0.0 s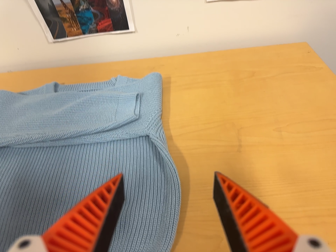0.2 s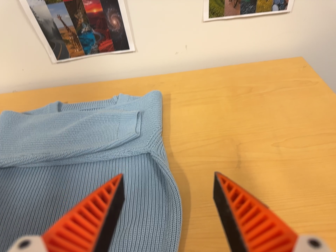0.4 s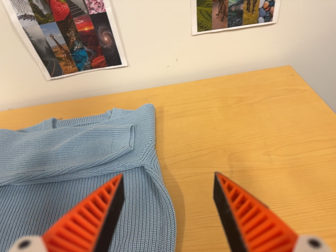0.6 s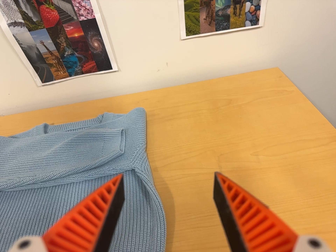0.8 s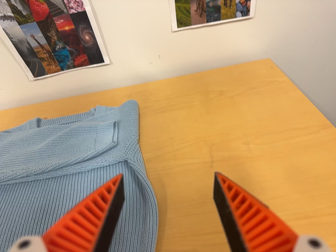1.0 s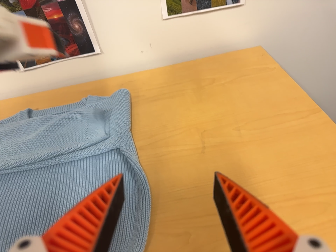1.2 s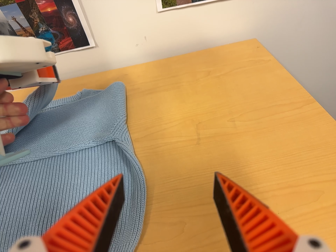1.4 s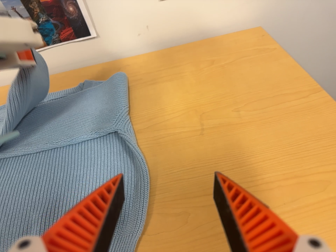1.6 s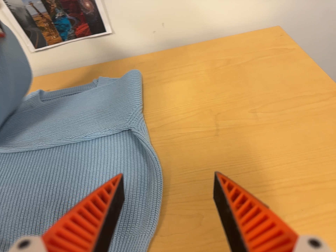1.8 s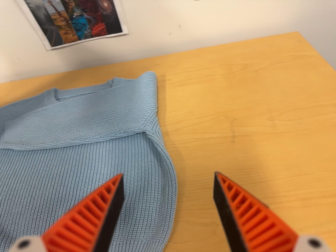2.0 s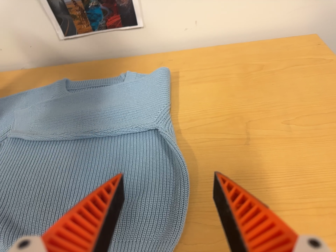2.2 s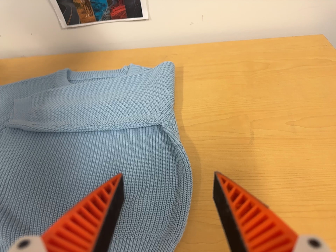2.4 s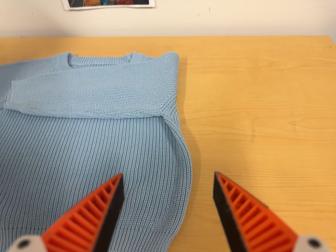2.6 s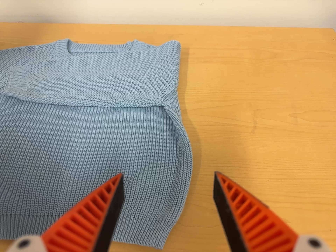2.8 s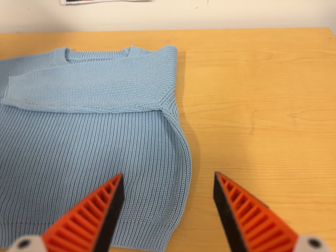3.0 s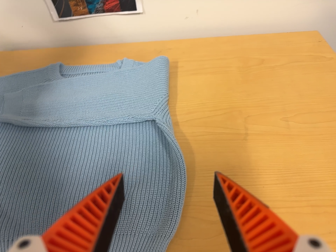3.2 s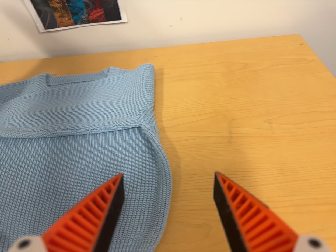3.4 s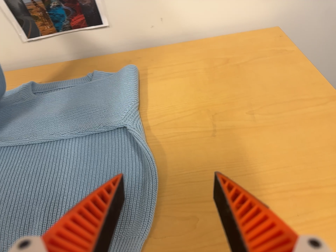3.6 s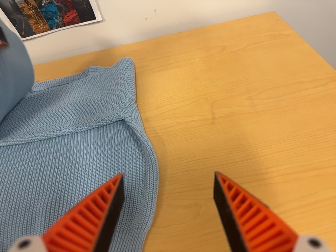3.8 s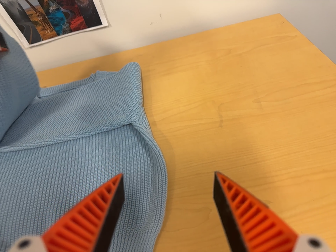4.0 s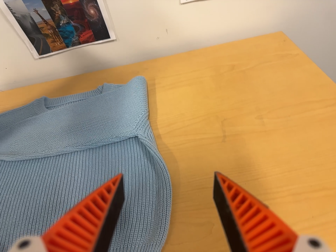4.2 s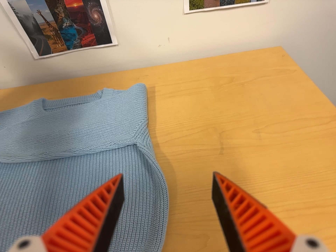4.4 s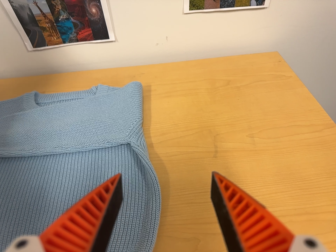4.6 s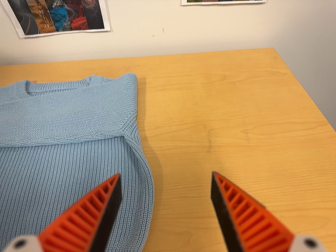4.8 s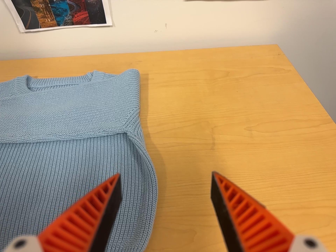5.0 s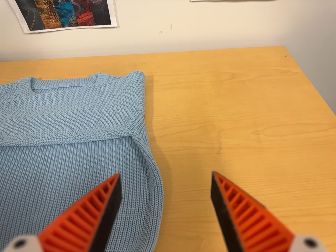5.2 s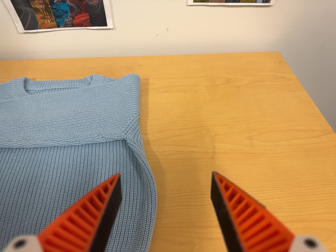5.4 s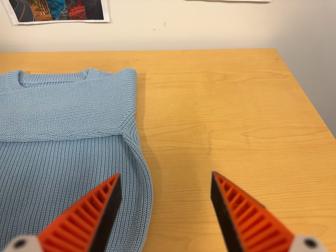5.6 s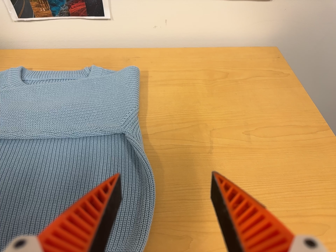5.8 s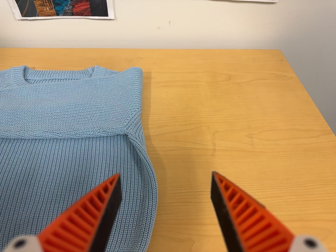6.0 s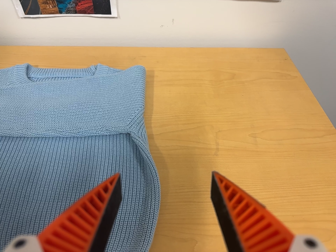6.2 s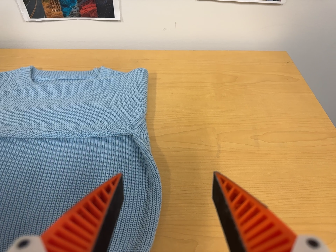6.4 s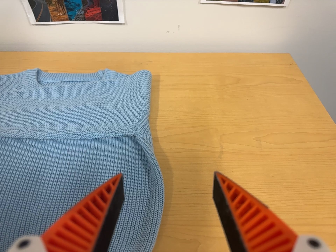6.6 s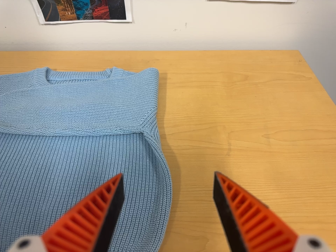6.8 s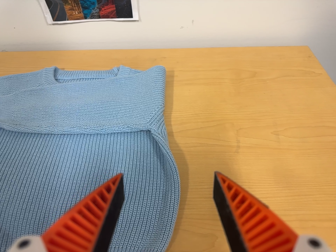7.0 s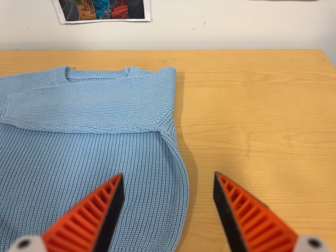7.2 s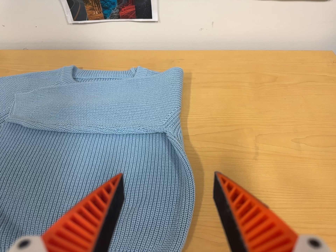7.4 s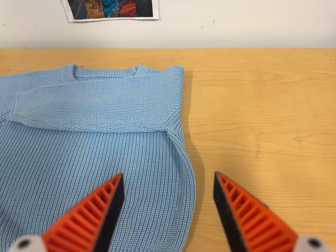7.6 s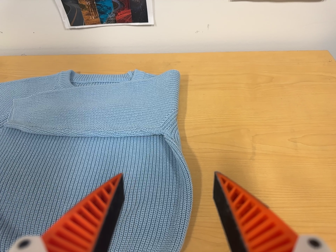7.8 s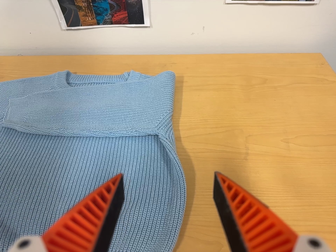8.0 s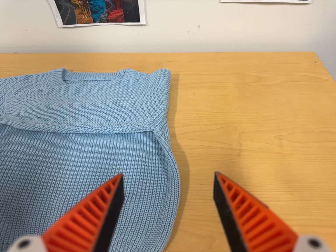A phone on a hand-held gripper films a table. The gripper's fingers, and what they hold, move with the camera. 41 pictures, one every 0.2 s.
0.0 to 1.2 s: The camera travels to its right, about 7 cm, so close, fixed things drift to the left.
1.2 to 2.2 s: The camera travels to its left, about 7 cm, so close, fixed things drift to the right. It rolls about its line of sight by about 10 degrees, and the scene rotates clockwise.
2.2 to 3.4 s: The camera travels to its right, about 4 cm, so close, fixed things drift to the left.
3.4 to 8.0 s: The camera travels to its left, about 5 cm, so close, fixed things drift to the right. It rolls about its line of sight by about 10 degrees, and the scene rotates clockwise.
The film runs backward here.
